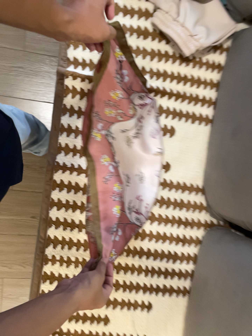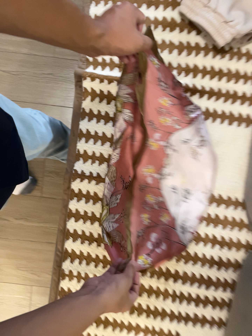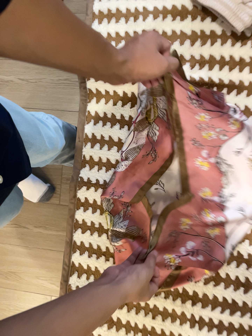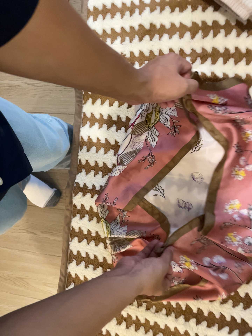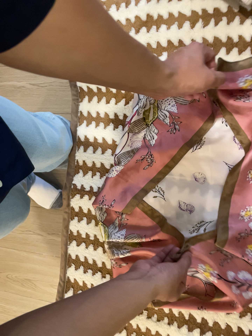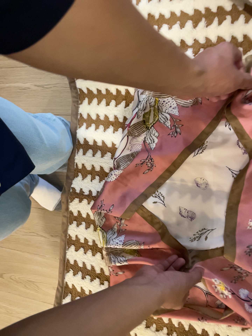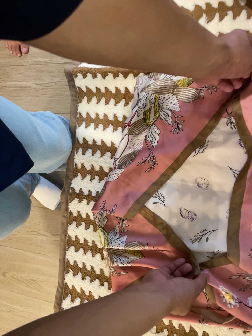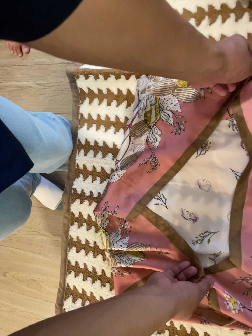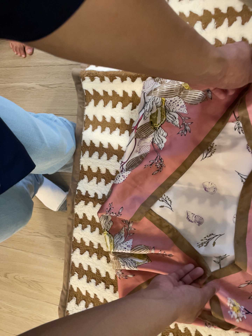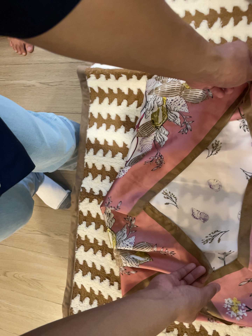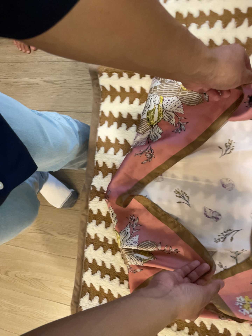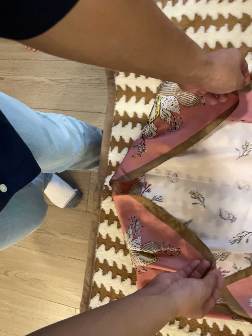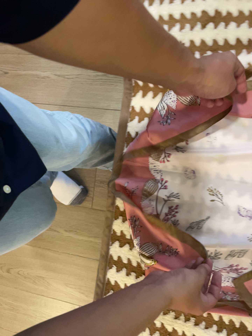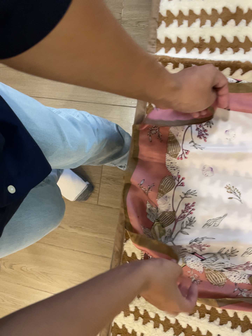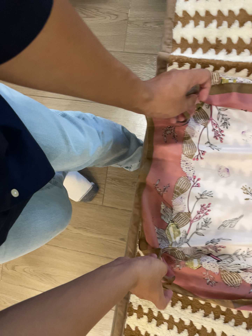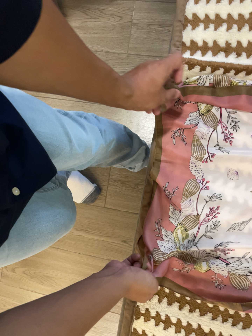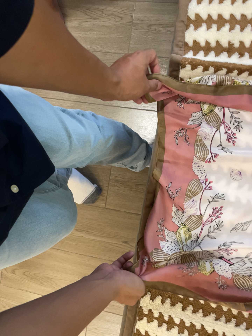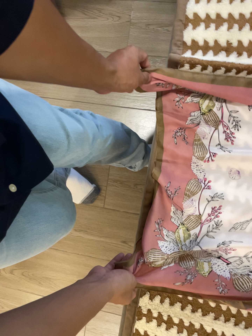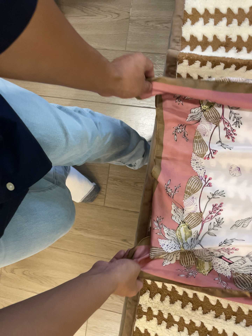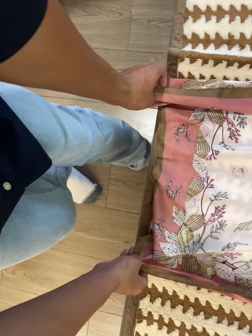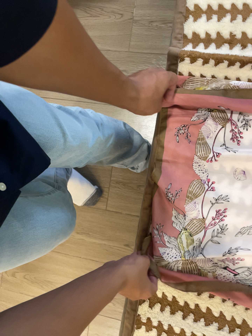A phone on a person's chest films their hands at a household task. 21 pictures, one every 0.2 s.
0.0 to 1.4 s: The camera pans to its left by about 30 degrees. It travels to its right and forward, about 36 cm.
1.4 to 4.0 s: The camera travels to its left, about 26 cm, so close, fixed things drift to the right.
The film runs backward here.
